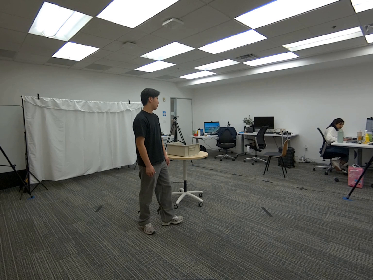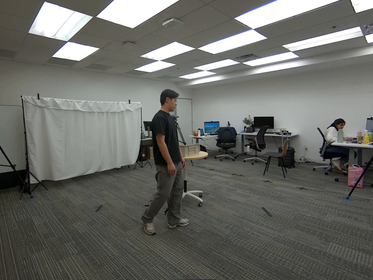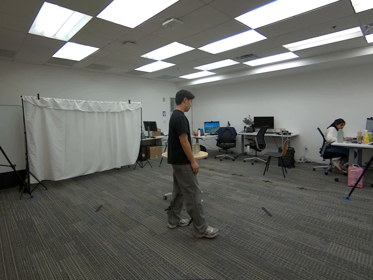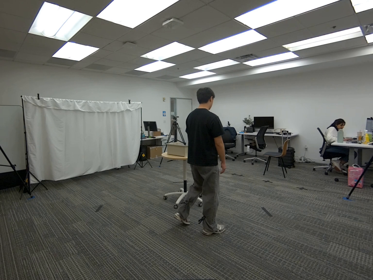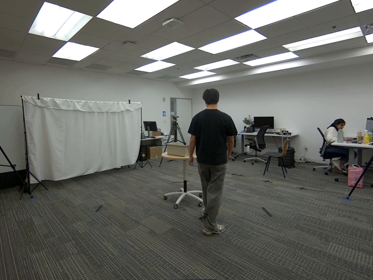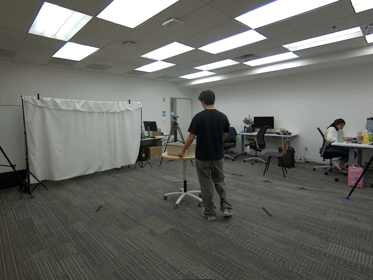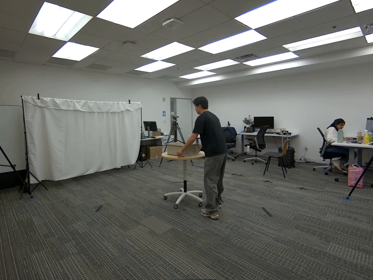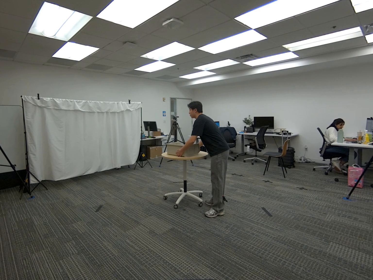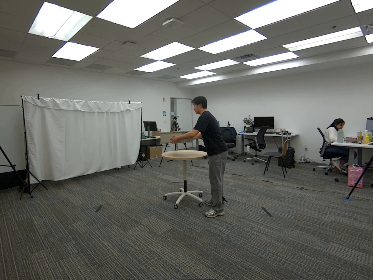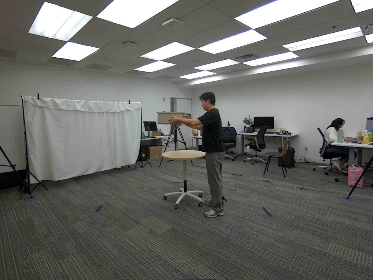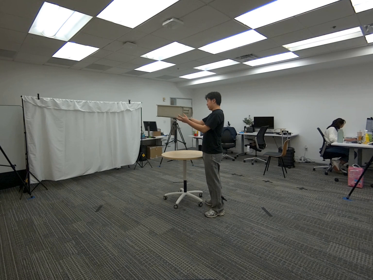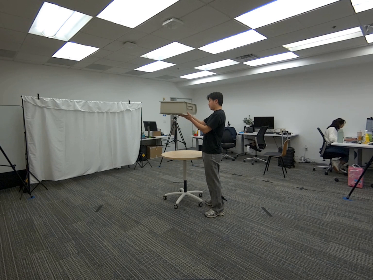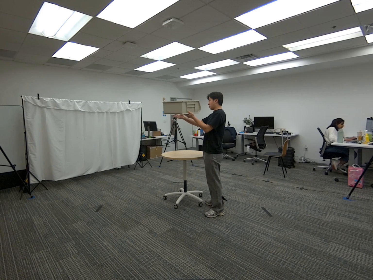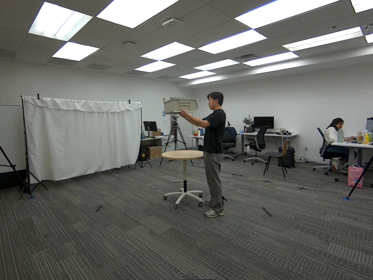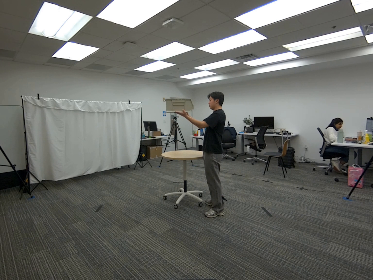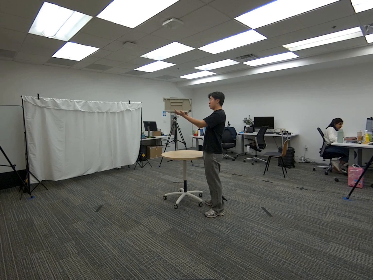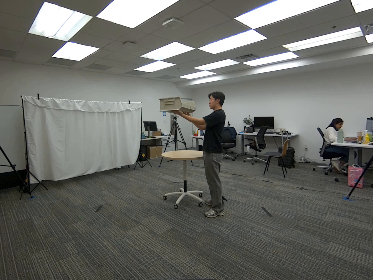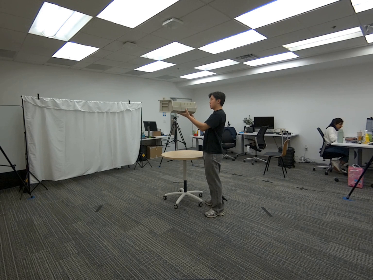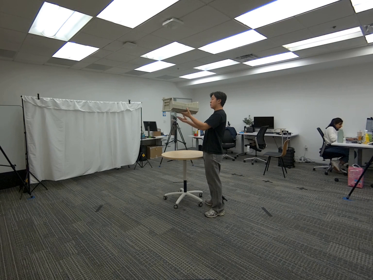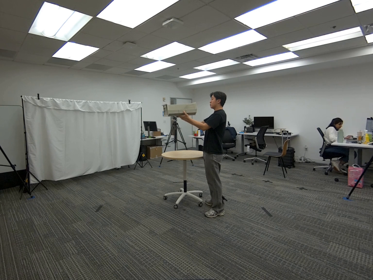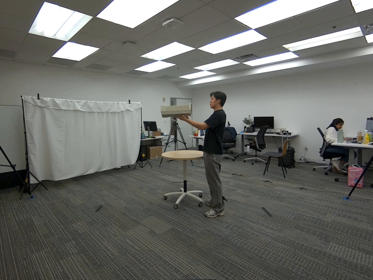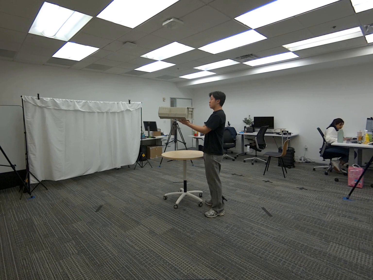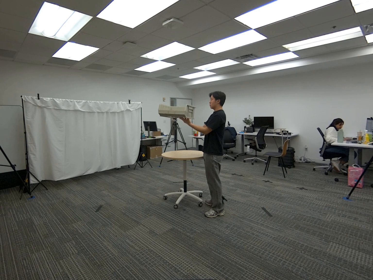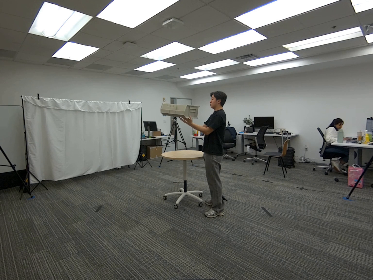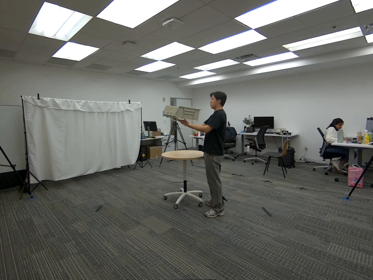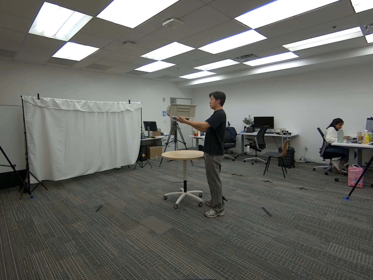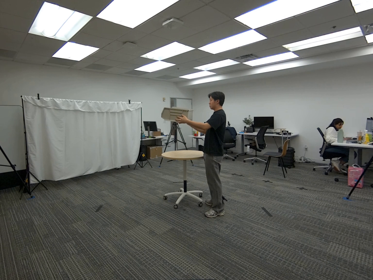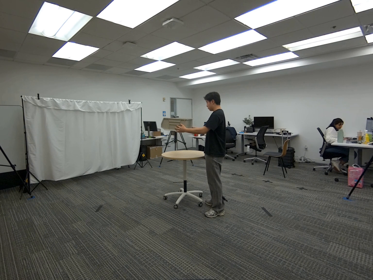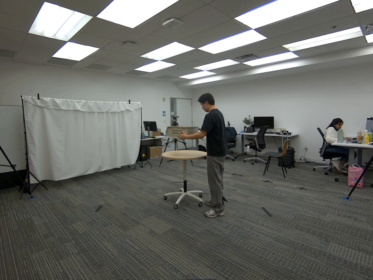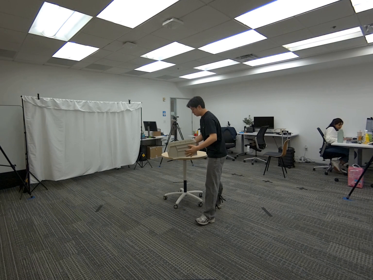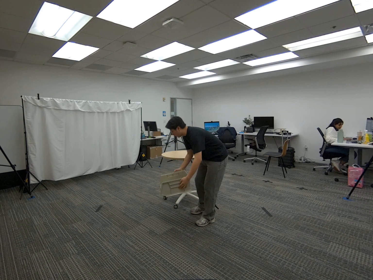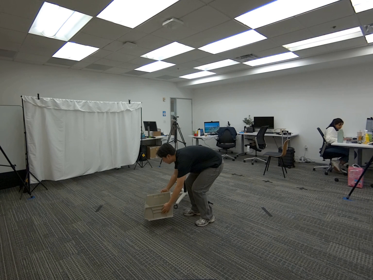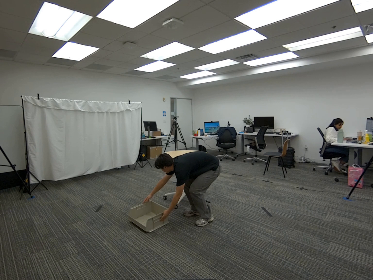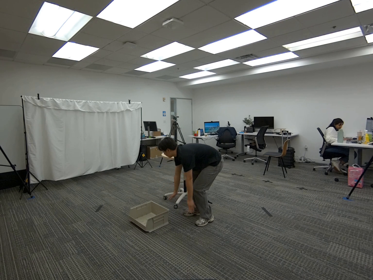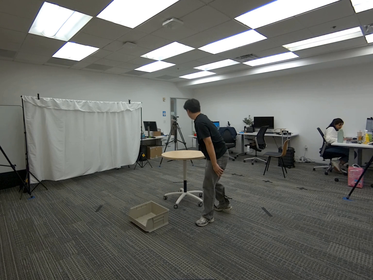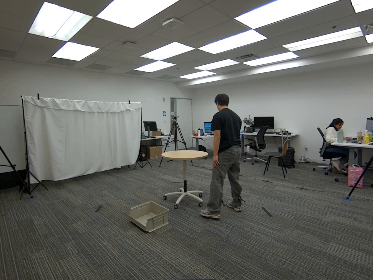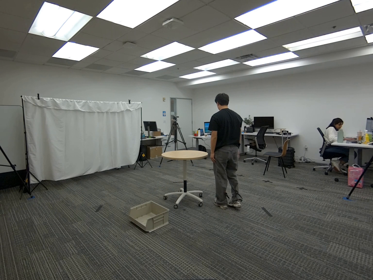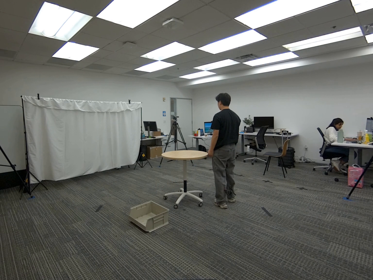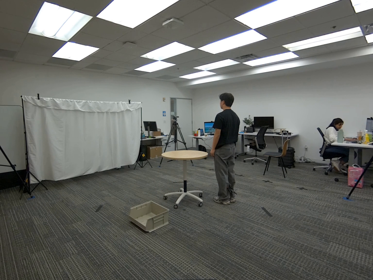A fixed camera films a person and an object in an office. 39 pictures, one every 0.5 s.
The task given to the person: Walk to the beige bin on the round table and pick it up with both hands. Carefully rotate the bin while keeping it level, pretending there are objects inside that could fall out. At the end of the sequence, place the bin on the ground.
